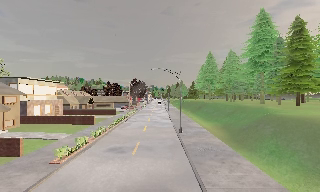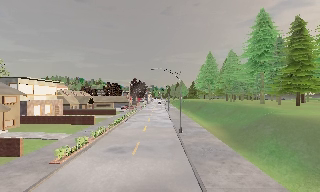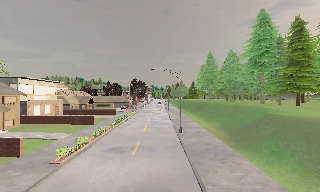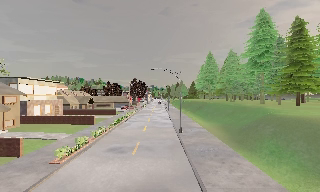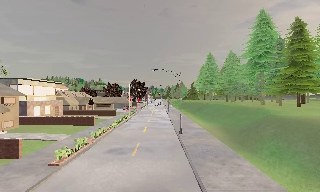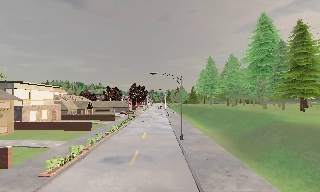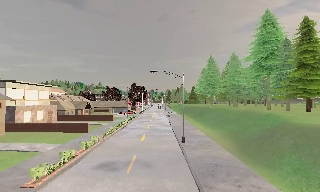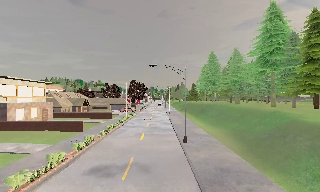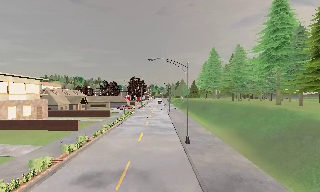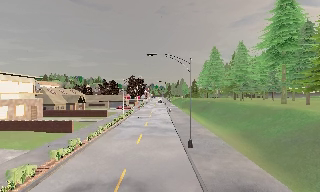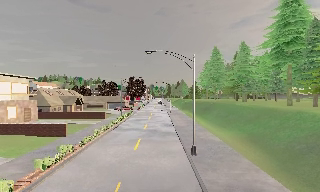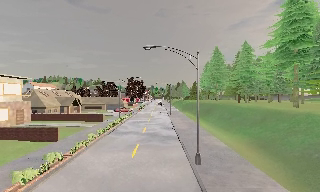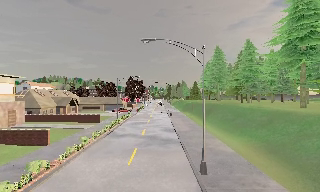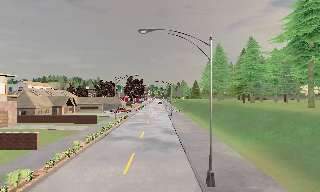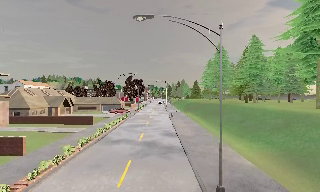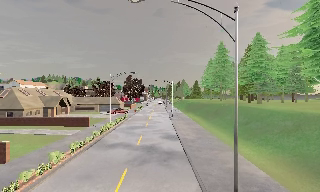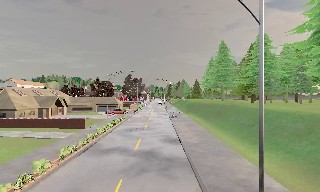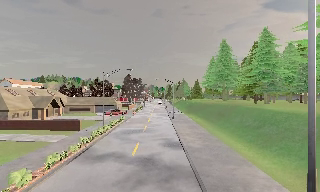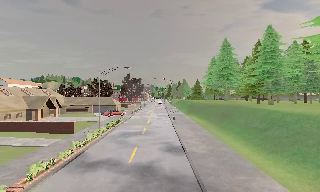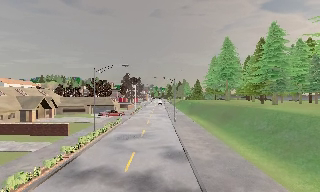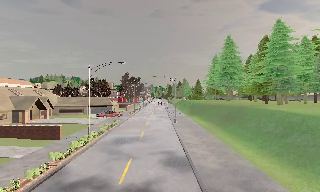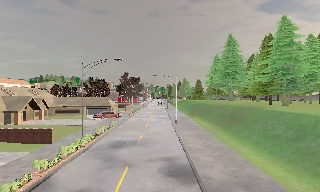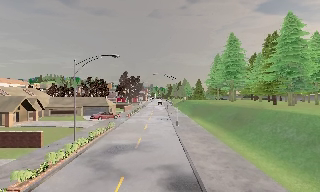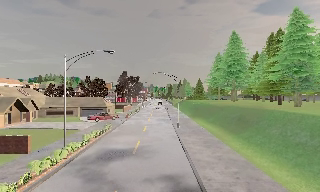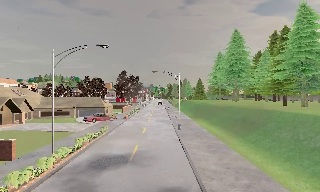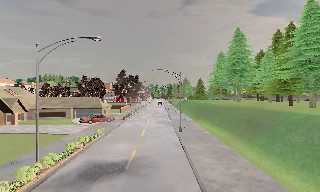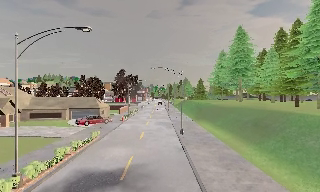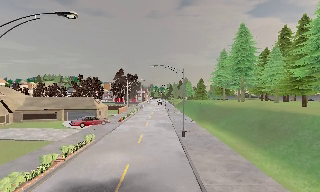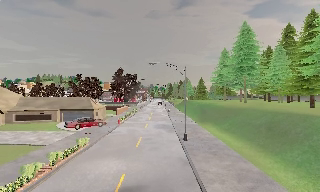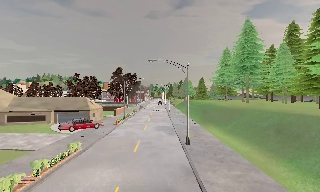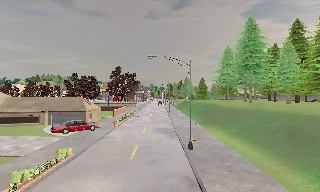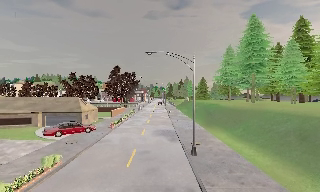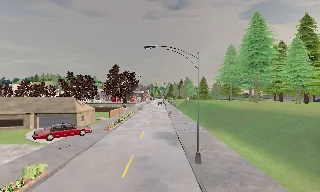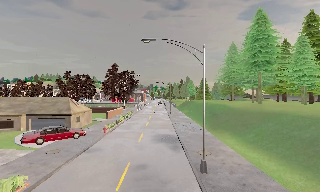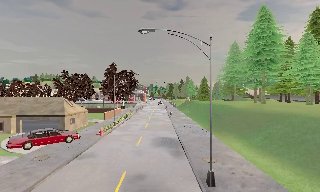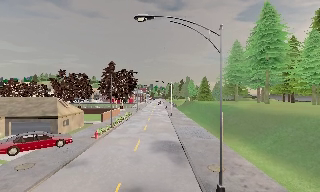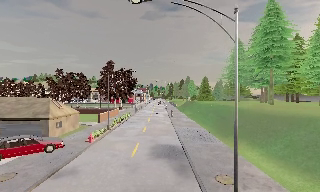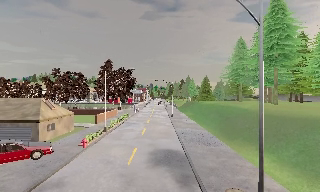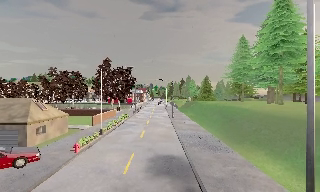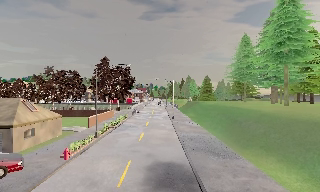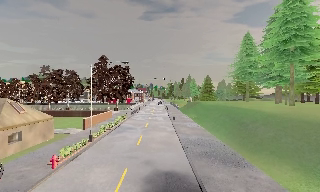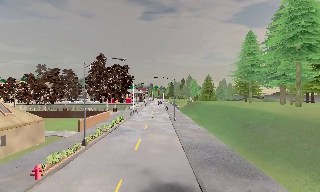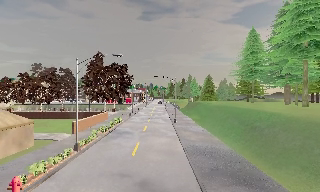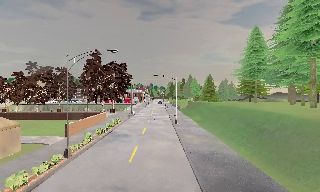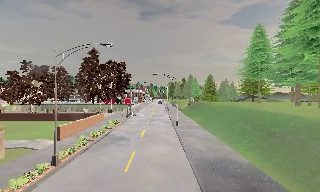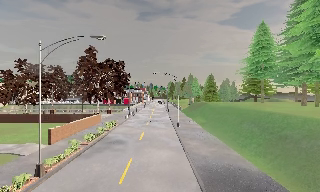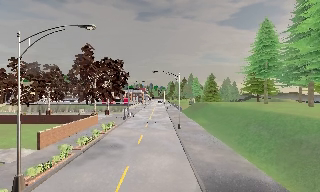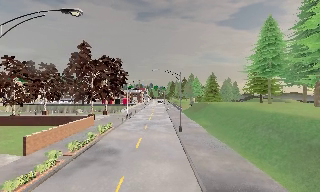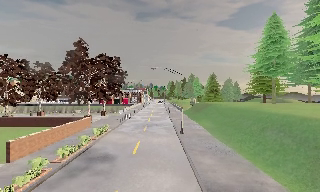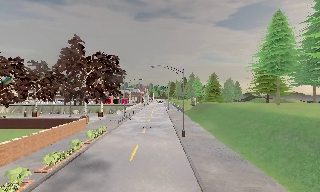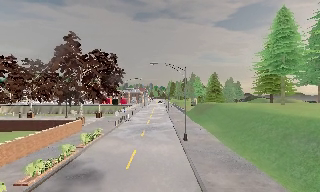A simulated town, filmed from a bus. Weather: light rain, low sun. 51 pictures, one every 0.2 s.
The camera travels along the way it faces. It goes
forward.
0.0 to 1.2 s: The camera travels forward, about 2 m, so what stands in front looms larger. It gains speed.
1.2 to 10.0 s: The camera travels forward, about 60 m, so what stands in front looms larger.
The film runs forward here.
